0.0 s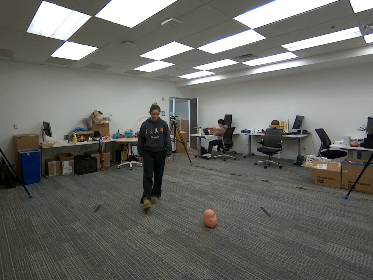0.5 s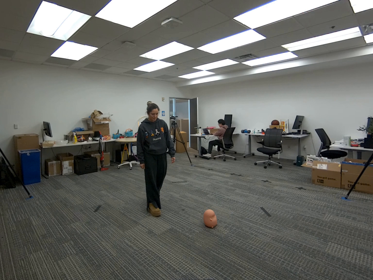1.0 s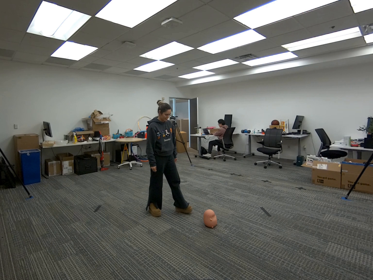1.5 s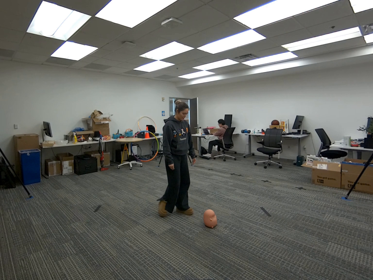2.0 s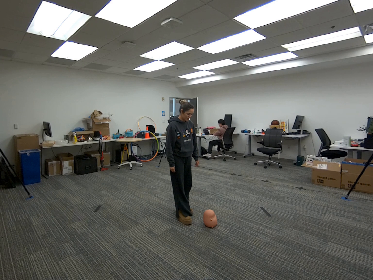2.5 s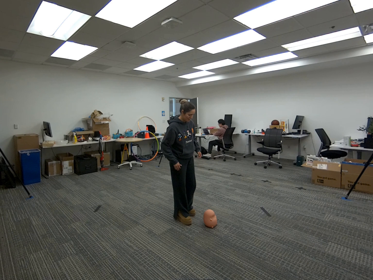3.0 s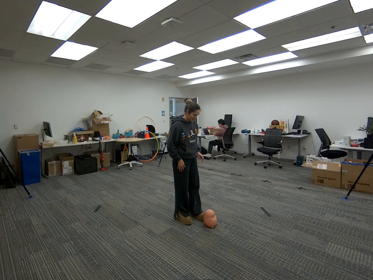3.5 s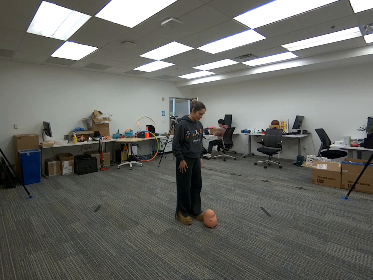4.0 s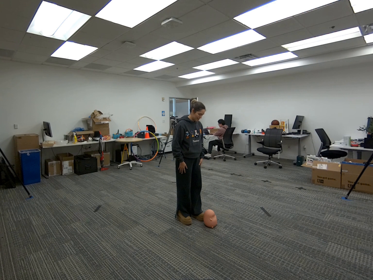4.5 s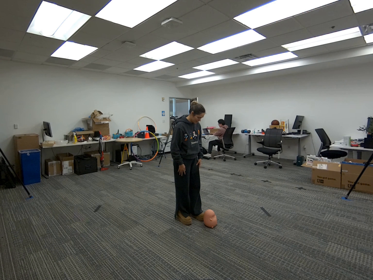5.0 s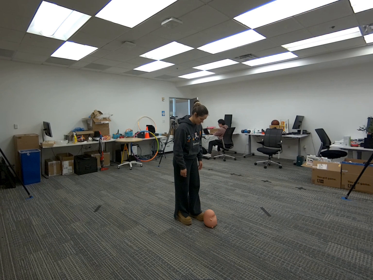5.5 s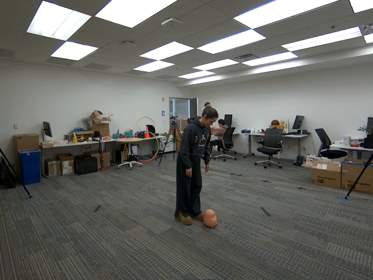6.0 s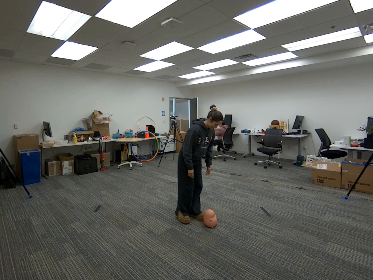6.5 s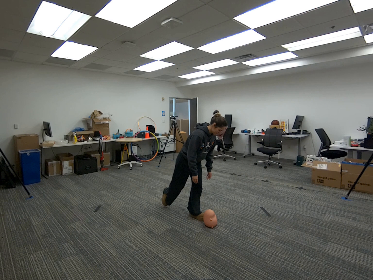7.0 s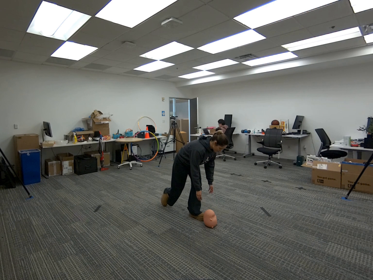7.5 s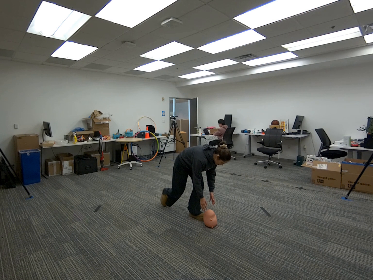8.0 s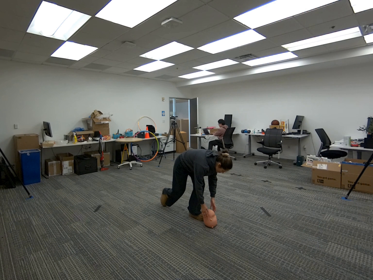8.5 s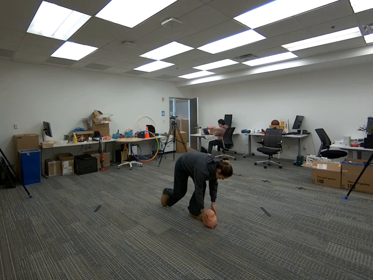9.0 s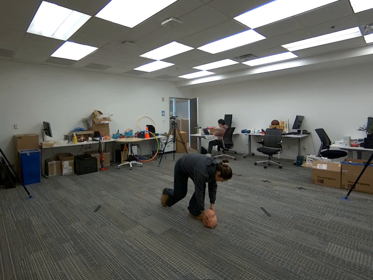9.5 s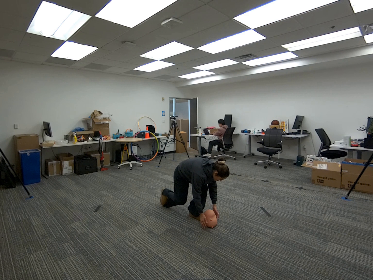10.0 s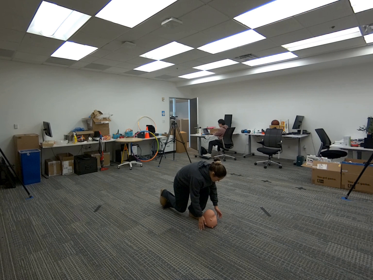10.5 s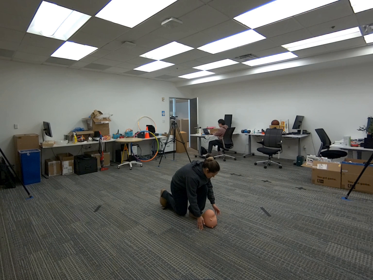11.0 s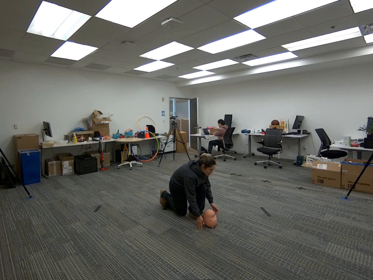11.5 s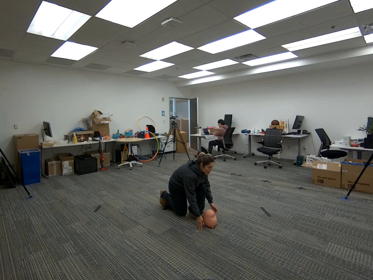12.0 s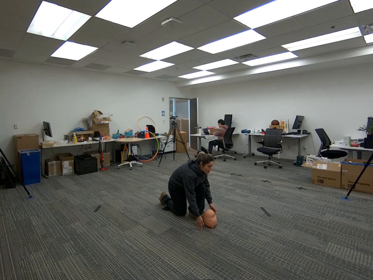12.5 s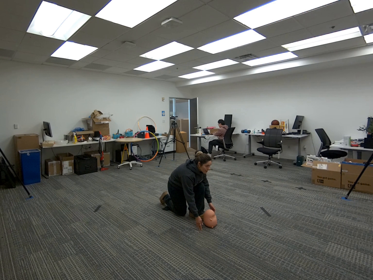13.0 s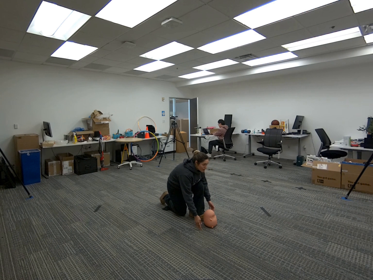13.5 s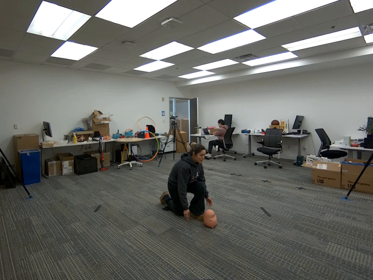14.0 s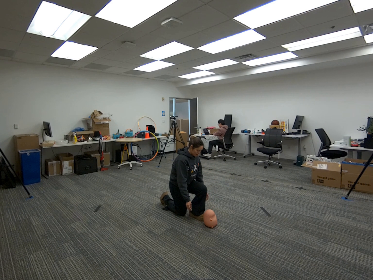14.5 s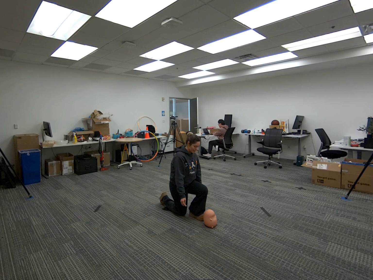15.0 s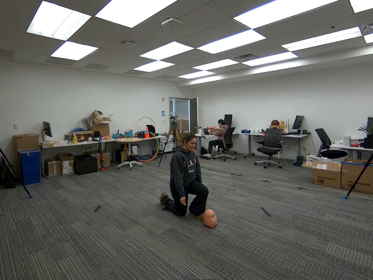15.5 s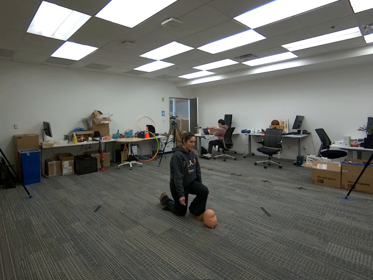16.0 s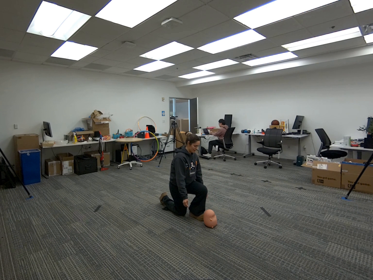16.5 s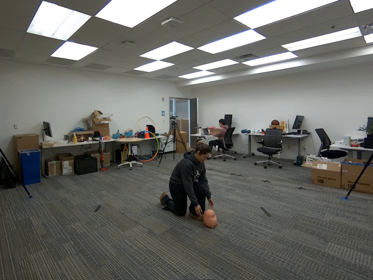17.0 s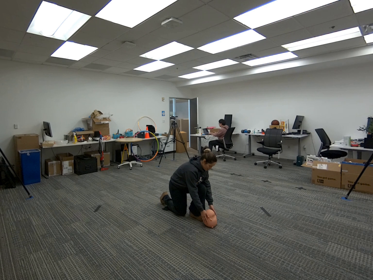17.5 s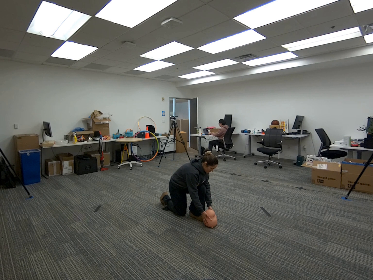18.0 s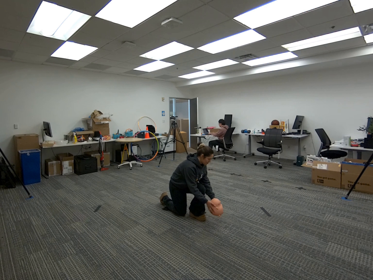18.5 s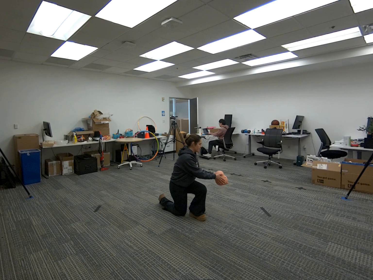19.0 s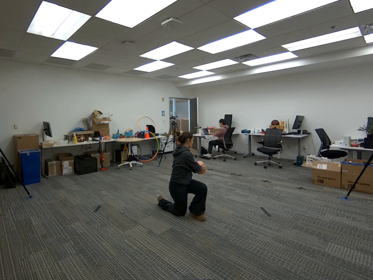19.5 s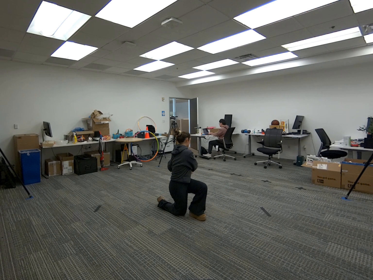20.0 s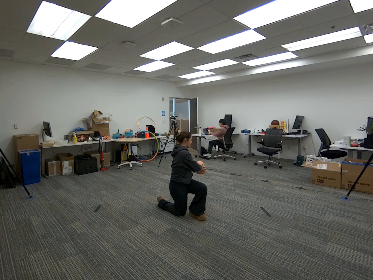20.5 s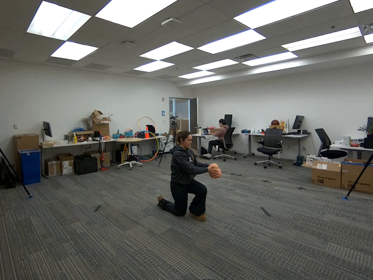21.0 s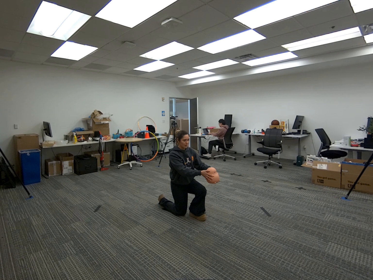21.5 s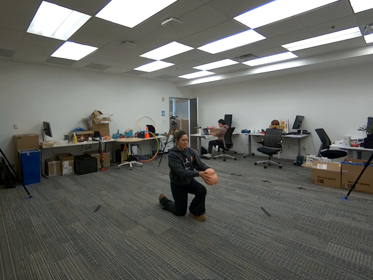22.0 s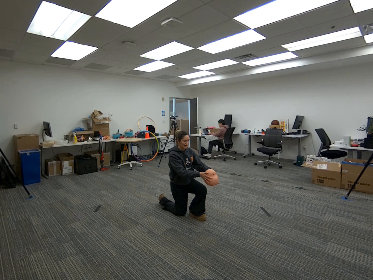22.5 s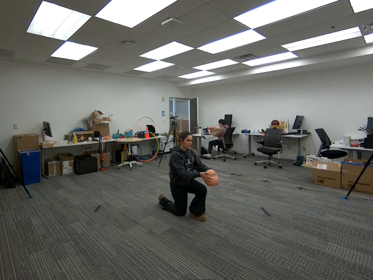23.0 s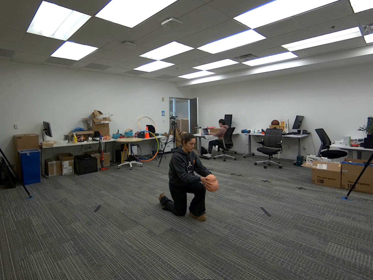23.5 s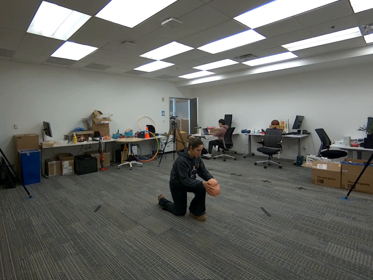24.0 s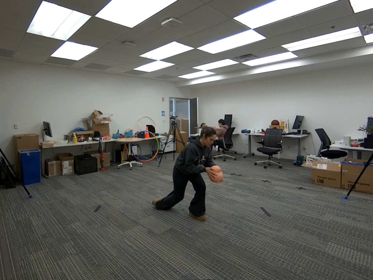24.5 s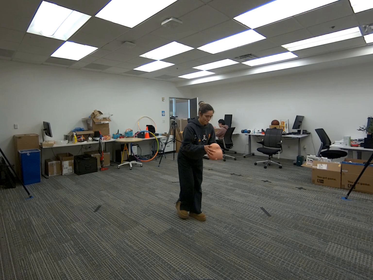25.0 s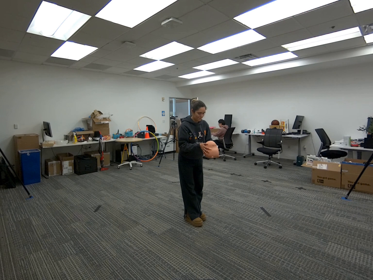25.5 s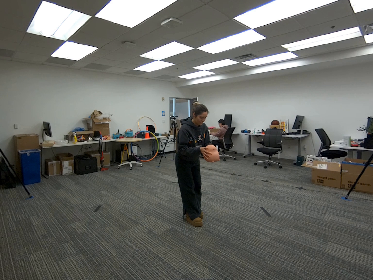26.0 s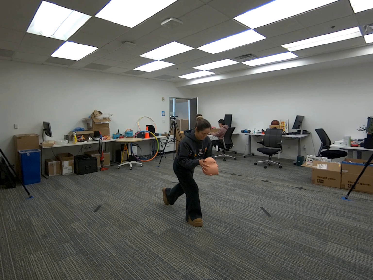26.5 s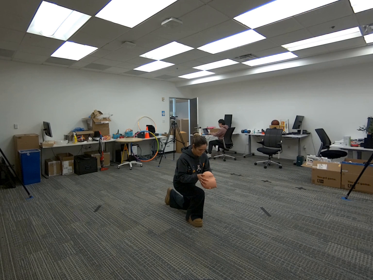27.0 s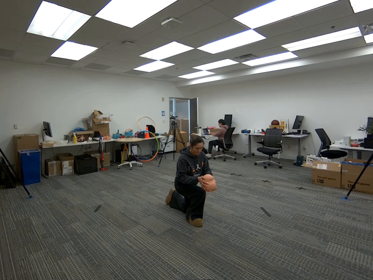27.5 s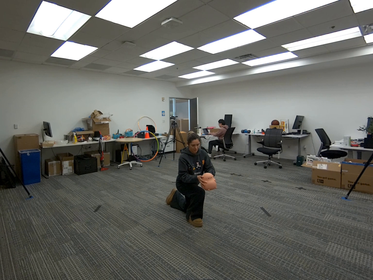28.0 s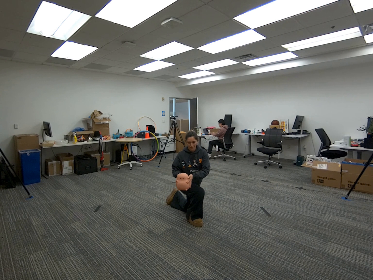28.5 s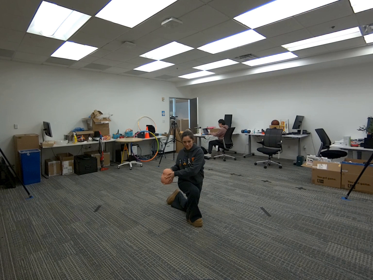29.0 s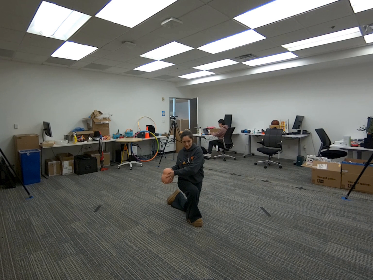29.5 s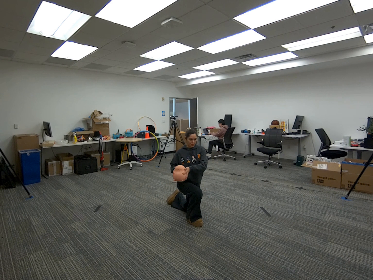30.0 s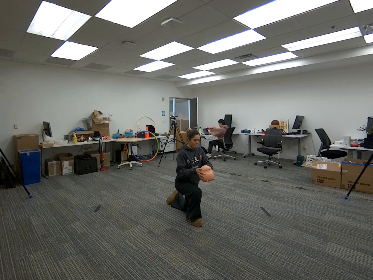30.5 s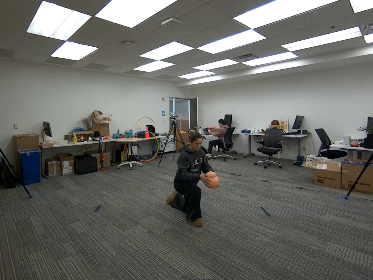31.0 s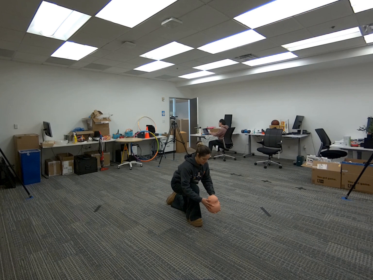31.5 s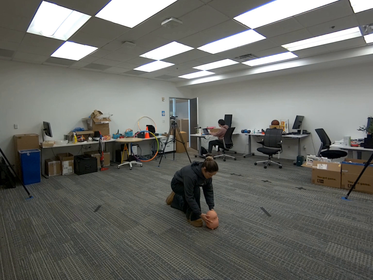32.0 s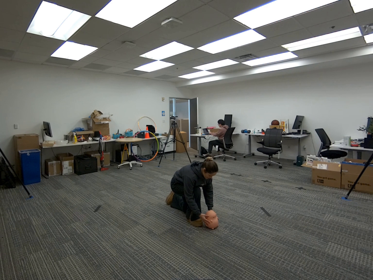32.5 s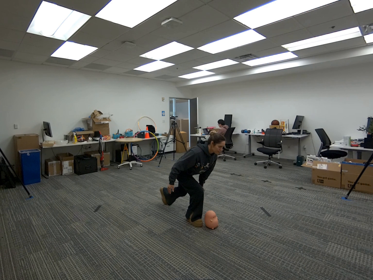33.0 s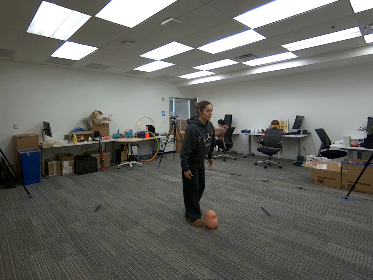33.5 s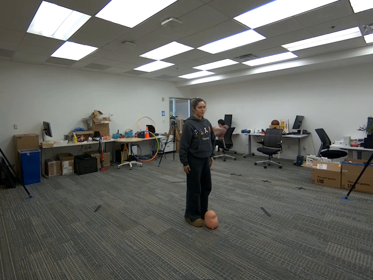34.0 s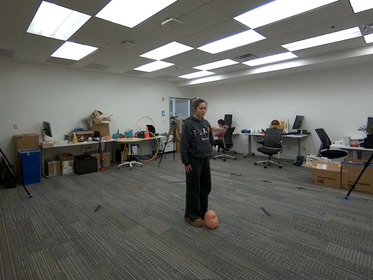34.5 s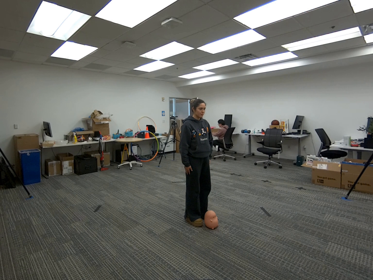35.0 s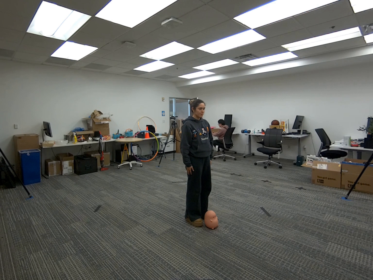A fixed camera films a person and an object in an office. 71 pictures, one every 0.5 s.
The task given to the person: Walk over to the potato light and pick it up with both hands. Step with your left leg into a lunge position. Twist your upper body to the left while holding the potato light out with your arms and then twist back. Step with your right leg into a lunge position.Twist your upper body to the right while holding the potato light out with your arms and then twist back.
